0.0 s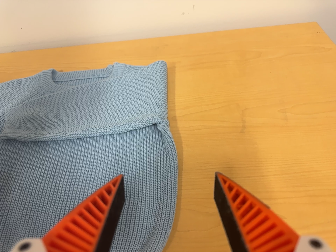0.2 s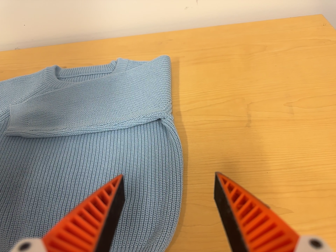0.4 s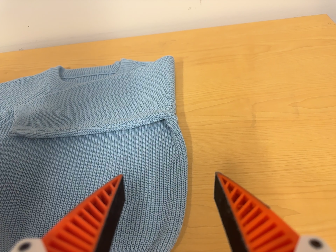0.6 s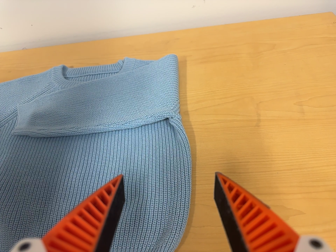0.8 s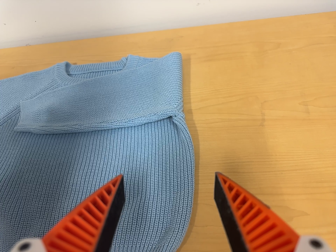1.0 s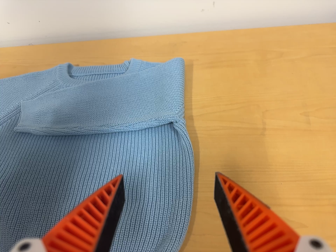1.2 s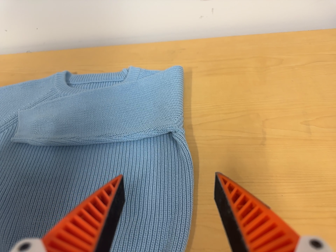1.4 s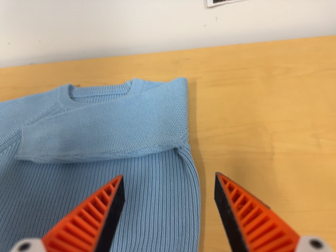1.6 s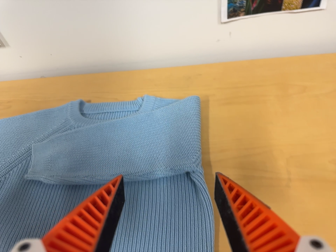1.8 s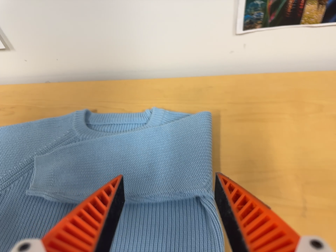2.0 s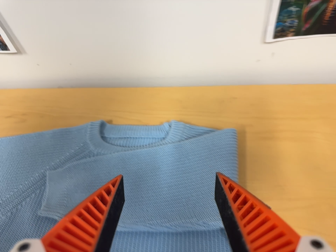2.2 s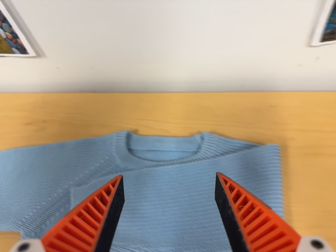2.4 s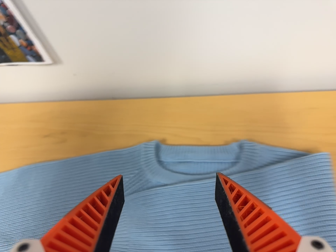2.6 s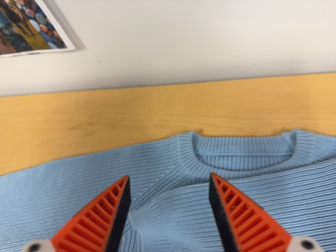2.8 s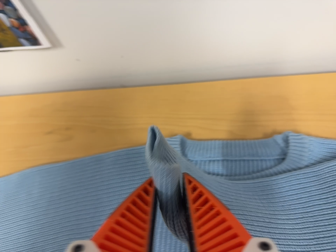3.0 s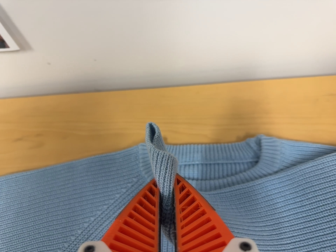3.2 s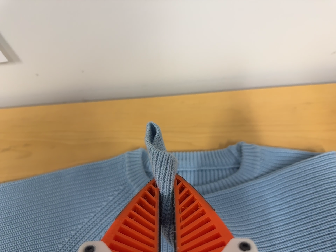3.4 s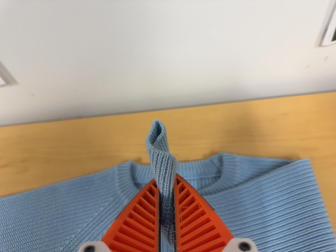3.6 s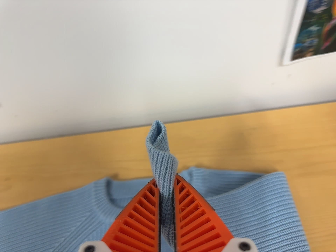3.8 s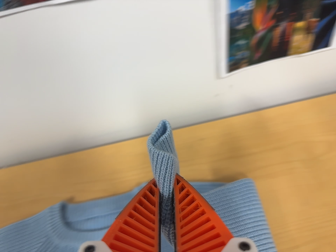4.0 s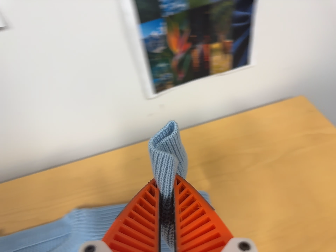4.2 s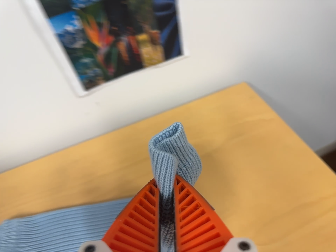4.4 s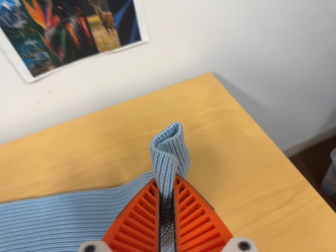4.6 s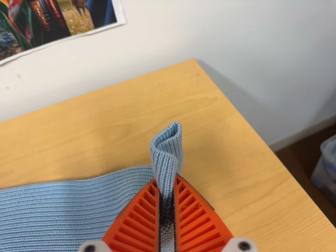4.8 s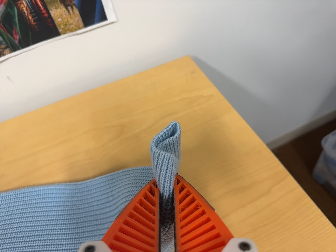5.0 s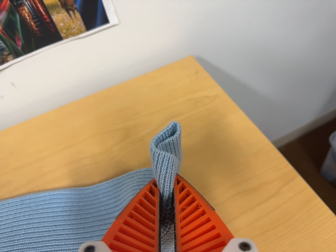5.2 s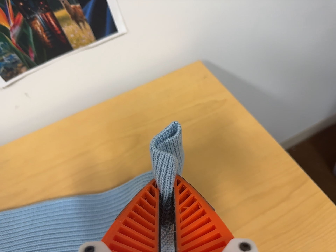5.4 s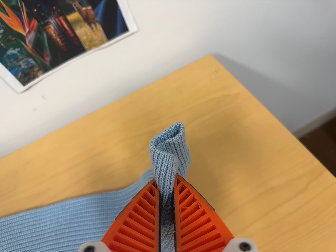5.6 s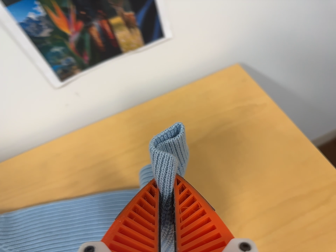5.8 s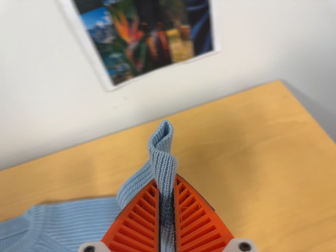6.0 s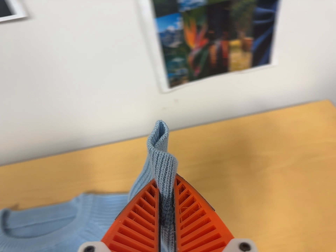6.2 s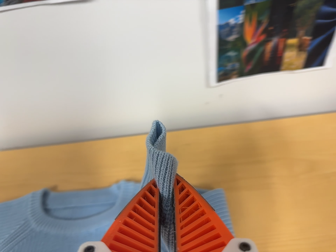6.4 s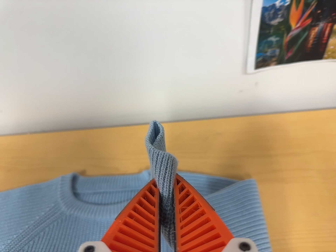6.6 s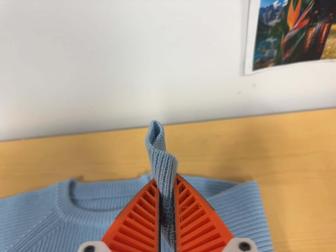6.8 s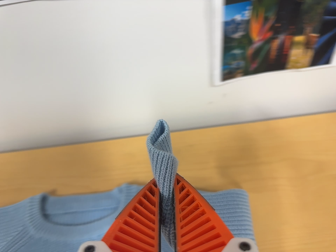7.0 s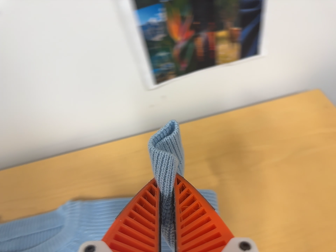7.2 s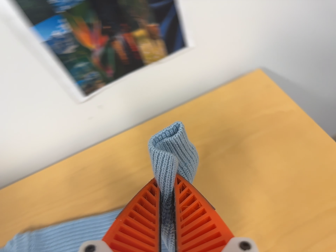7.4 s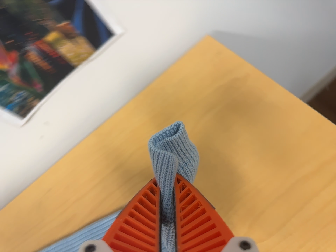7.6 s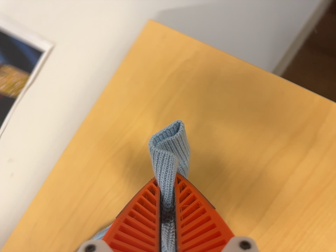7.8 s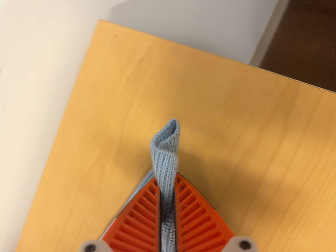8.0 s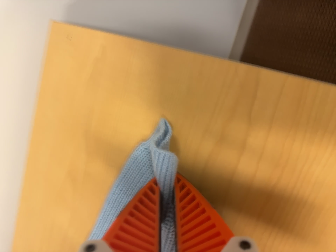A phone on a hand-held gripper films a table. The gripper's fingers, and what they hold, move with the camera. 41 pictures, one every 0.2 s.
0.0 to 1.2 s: The camera shifts only a little, or ends up much as it began.
1.2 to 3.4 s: The camera travels toward the top of its view, forward and to its left, about 32 cm, so close, fixed things drift downward.
3.4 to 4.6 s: The scene slides to the left, as the camera pans about 15 degrees to its right. It travels to its right, about 36 cm, so close, fixed things drift to the left. It rolls about its line of sight by about 15 degrees, and the scene rotates counterclockwise.
4.6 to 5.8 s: The camera travels to its left, about 9 cm, so close, fixed things drift to the right.
5.8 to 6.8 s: The camera travels to its left, about 14 cm, so close, fixed things drift to the right. It rolls about its line of sight by about 10 degrees, and the scene rotates clockwise.
6.8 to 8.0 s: The camera travels to its right, about 40 cm, so close, fixed things drift to the left. Its aim tips toward the bottom of its view by about 15 degrees. It rolls about its line of sight by about 65 degrees, and the scene rotates counterclockwise.
The film runs backward here.
